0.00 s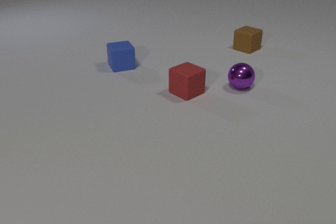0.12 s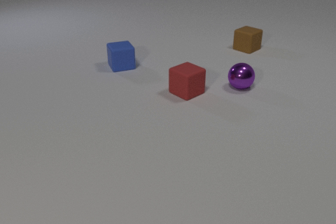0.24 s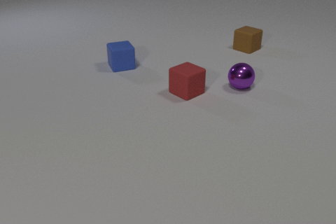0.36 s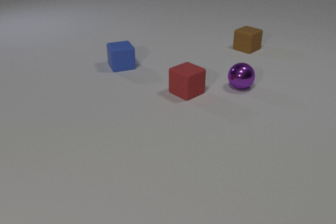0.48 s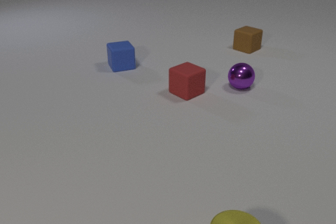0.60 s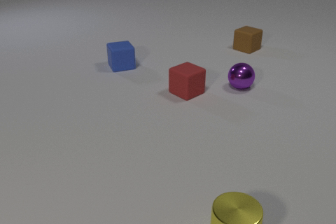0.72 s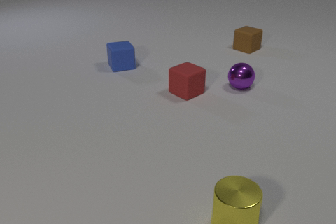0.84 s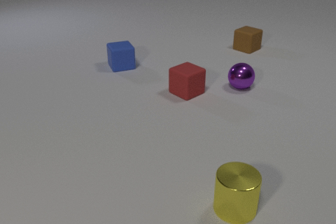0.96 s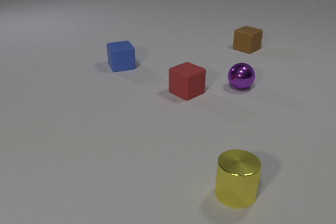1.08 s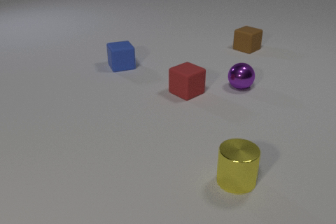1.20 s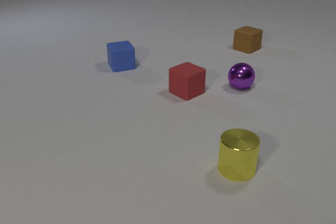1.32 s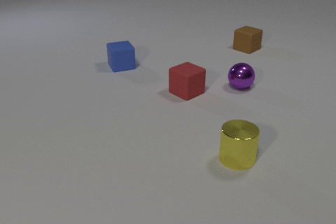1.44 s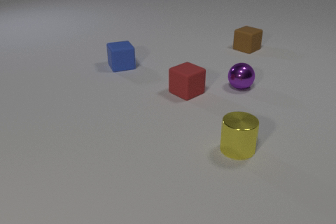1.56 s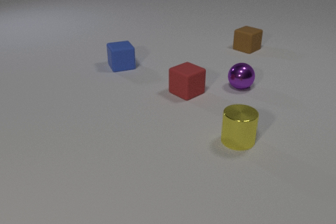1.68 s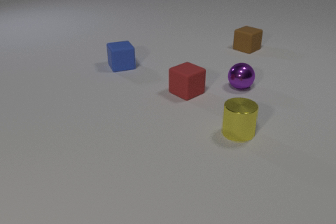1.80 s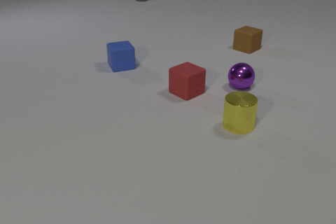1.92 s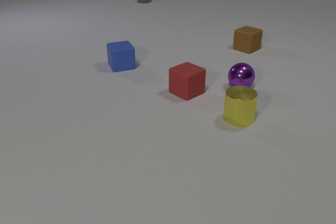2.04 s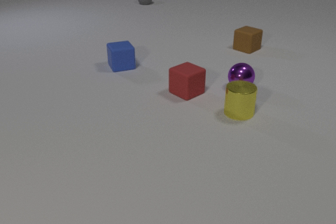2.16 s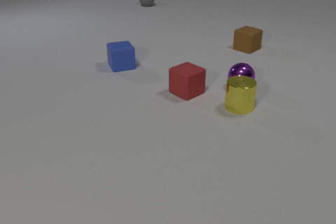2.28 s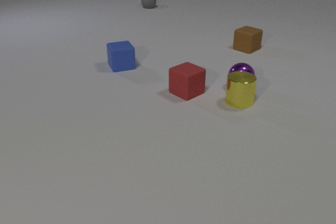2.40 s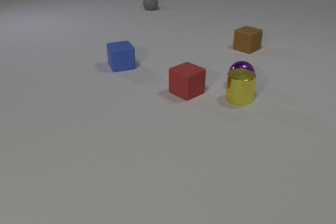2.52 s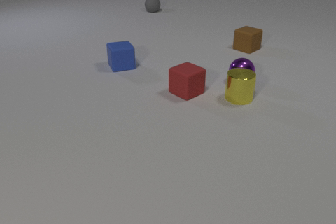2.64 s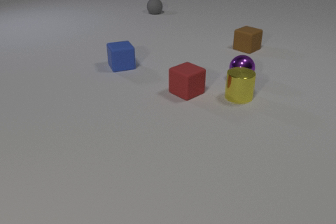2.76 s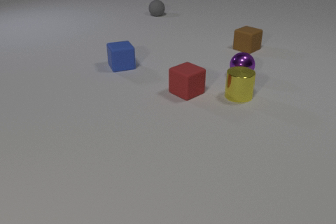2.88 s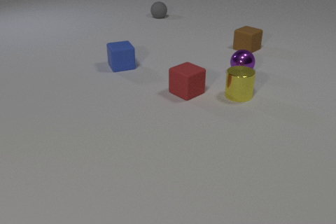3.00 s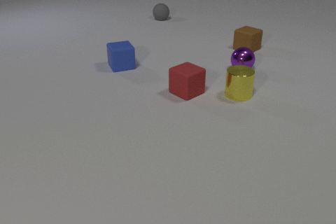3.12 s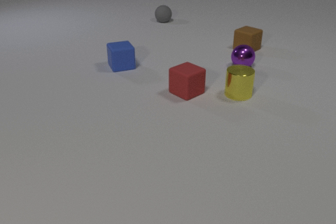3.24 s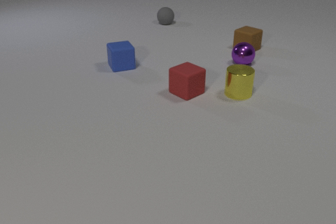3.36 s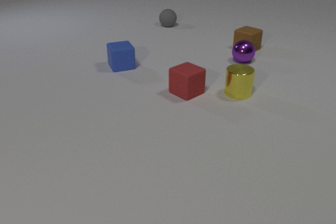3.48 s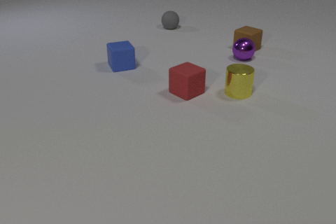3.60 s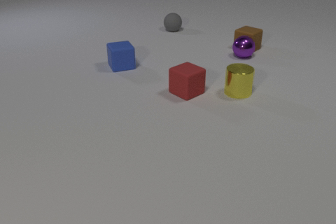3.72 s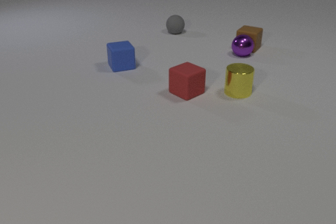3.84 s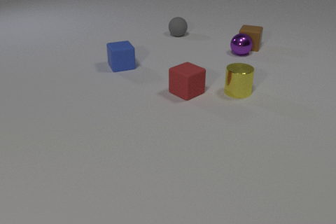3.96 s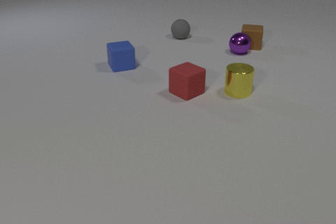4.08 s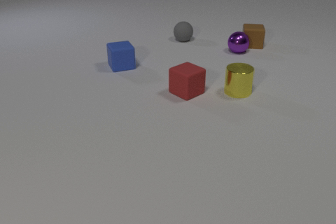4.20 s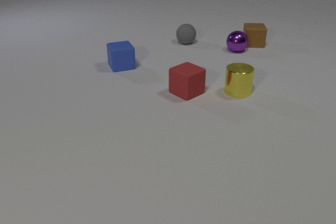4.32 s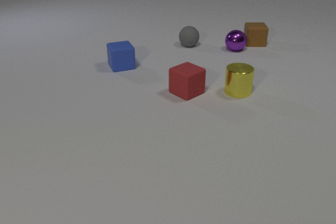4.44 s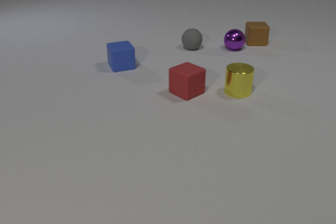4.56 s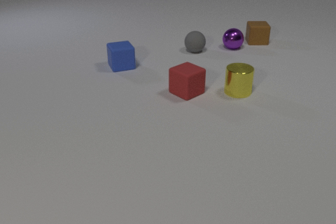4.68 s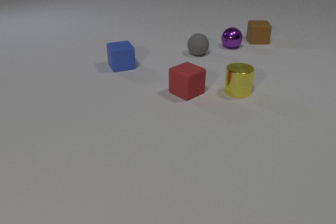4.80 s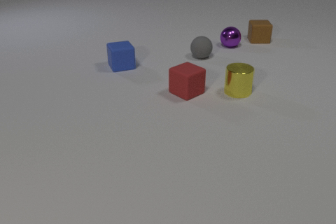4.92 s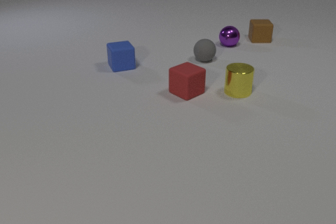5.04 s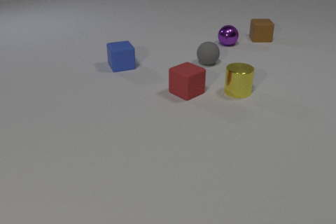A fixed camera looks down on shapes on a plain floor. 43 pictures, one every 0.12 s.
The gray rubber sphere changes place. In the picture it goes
toward the camera.
The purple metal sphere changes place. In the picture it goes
away from the camera.
0.00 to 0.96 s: The yellow metal cylinder comes in at the bottom edge, slides away from the camera.
0.96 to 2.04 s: The yellow metal cylinder slides away from the camera. The gray rubber sphere comes in at the top edge, rolls toward the camera.
2.04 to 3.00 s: The yellow metal cylinder slides away from the camera. The purple metal sphere rolls away from the camera. The gray rubber sphere rolls toward the camera. The yellow metal cylinder and the purple metal sphere collide.
3.00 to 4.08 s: The yellow metal cylinder slides away from the camera. The purple metal sphere rolls away from the camera. The gray rubber sphere rolls toward the camera. The brown rubber cube slides away from the camera and to the right, spins so that its near face slides to the right, counterclockwise seen from above. The purple metal sphere and the brown rubber cube collide.
4.08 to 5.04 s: The purple metal sphere rolls away from the camera and to the left. The gray rubber sphere rolls toward the camera and to the right. The brown rubber cube slides away from the camera.
What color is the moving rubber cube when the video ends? brown.
What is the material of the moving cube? rubber.
Are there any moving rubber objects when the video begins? no.
